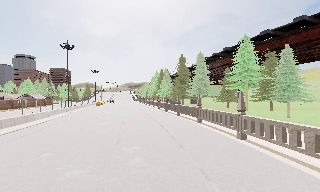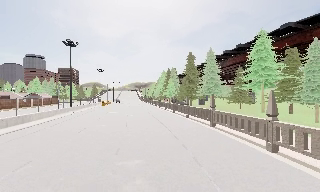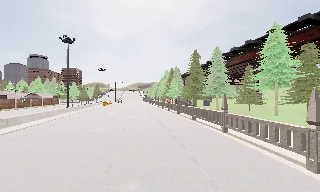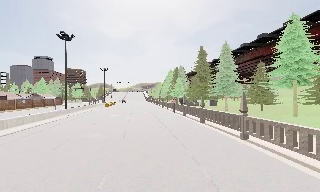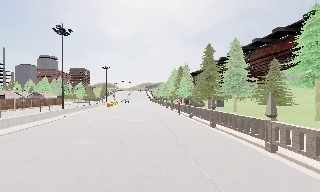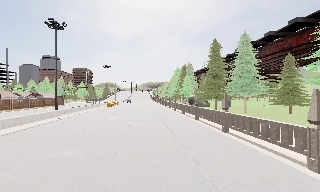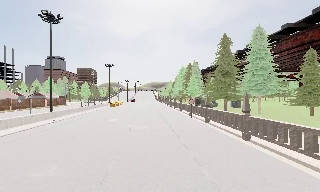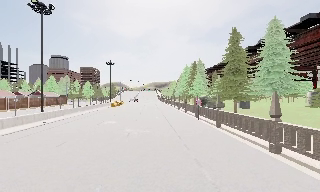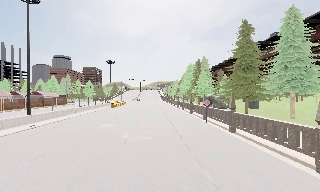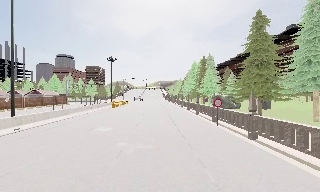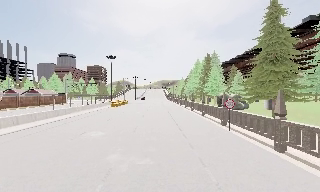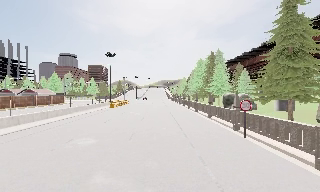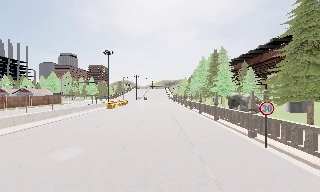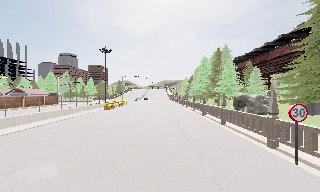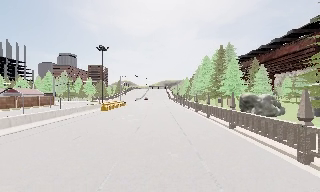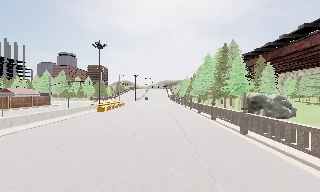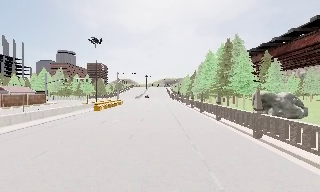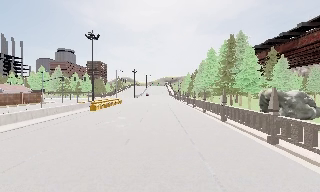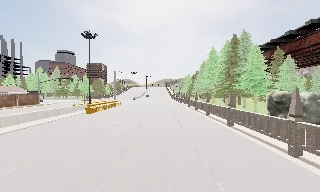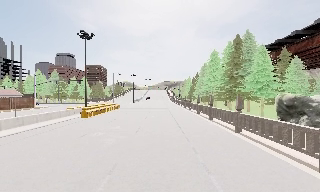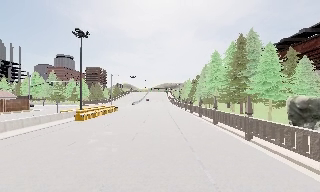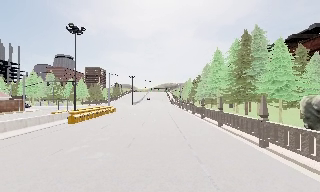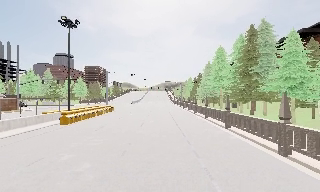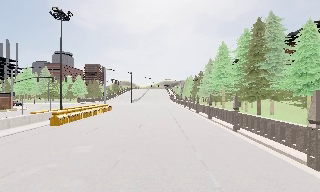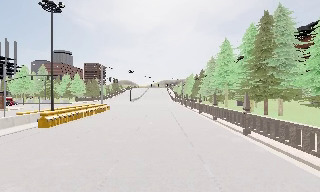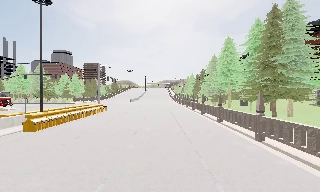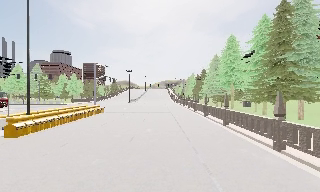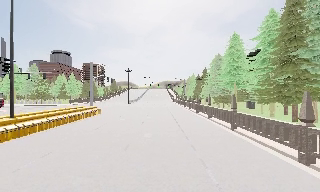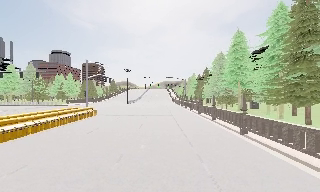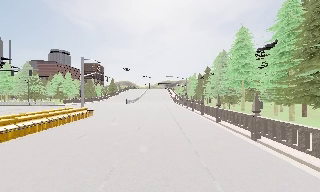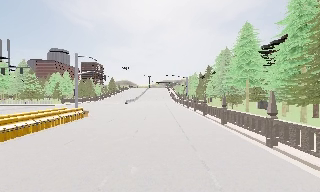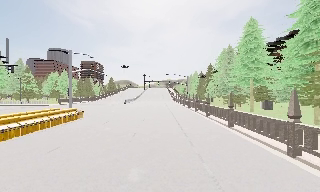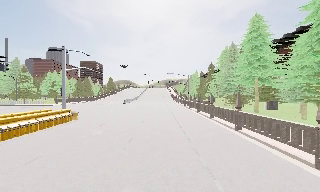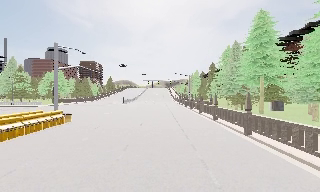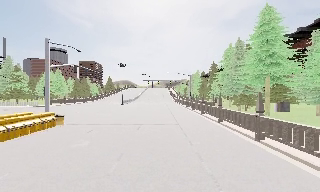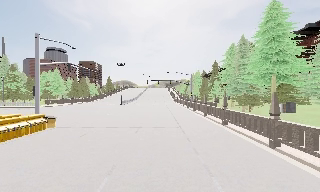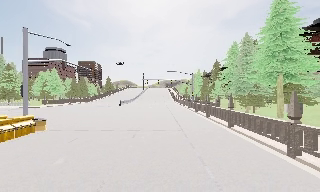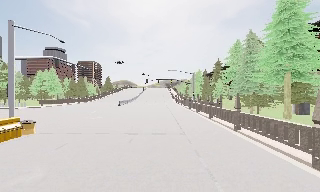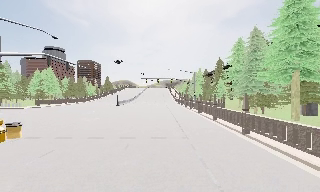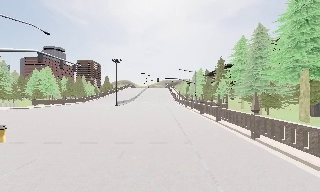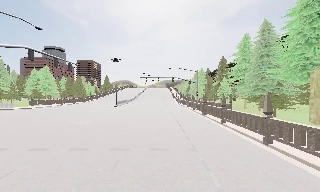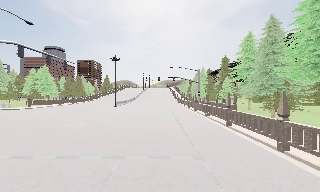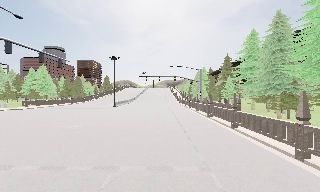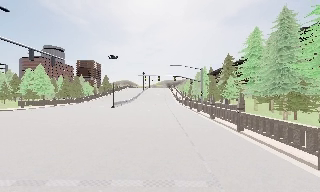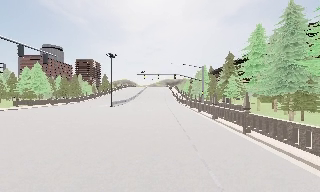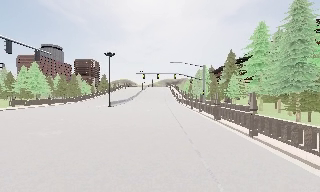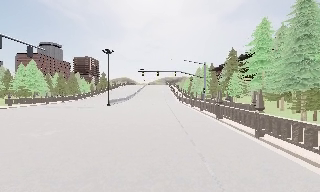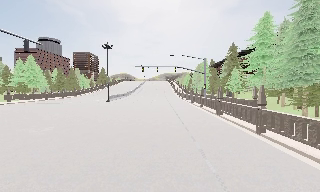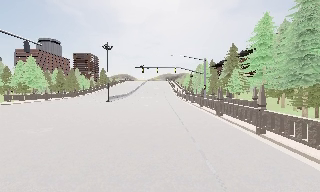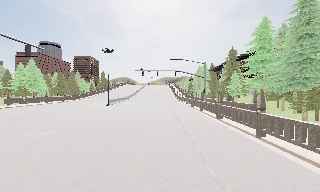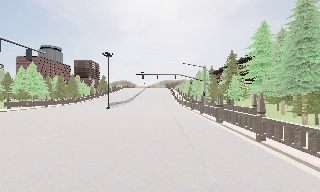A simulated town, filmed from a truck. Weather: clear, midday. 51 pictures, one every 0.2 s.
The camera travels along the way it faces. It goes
forward.
0.0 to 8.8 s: The camera swings to its left by about 15 degrees, and the scene slides to the right. It travels forward, about 65 m, so what stands in front looms larger. It loses speed.
8.8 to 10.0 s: The camera travels forward, about 1.5 m, so what stands in front looms larger. It loses speed.
The film runs forward here.
